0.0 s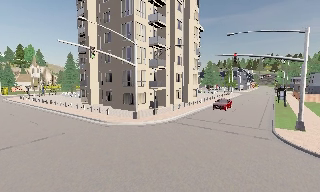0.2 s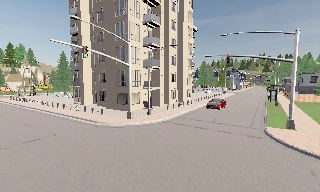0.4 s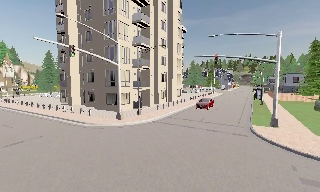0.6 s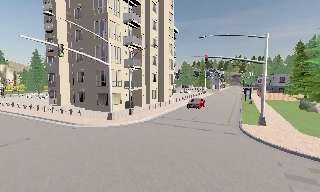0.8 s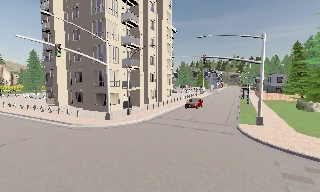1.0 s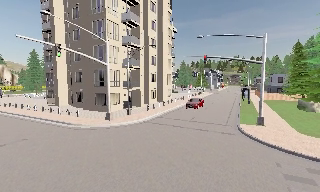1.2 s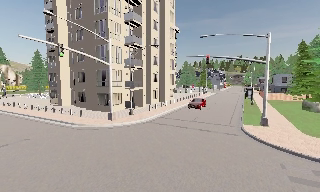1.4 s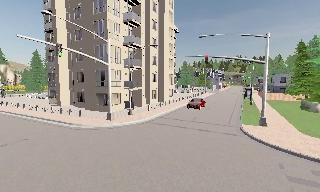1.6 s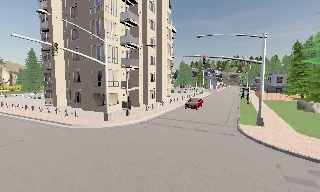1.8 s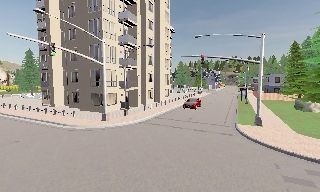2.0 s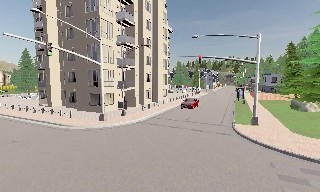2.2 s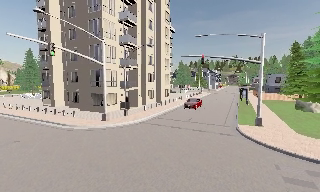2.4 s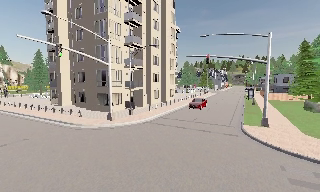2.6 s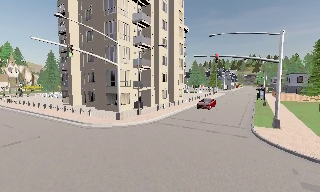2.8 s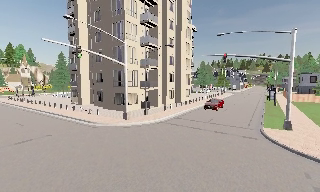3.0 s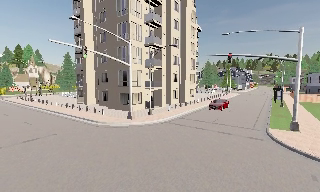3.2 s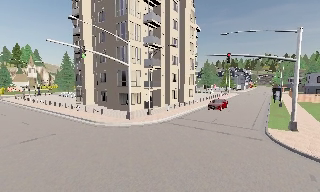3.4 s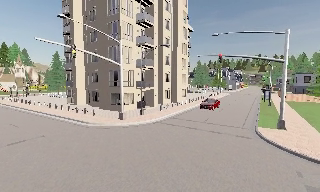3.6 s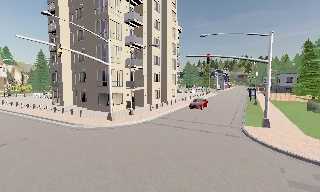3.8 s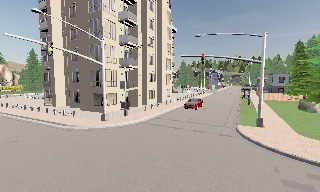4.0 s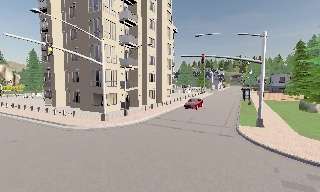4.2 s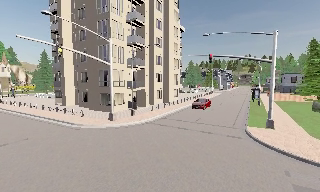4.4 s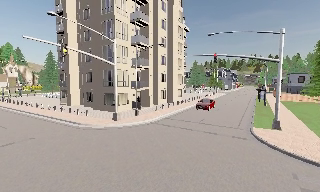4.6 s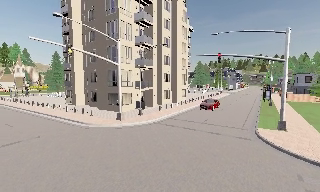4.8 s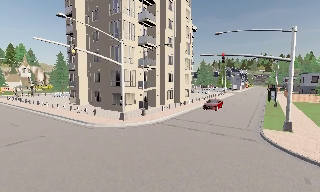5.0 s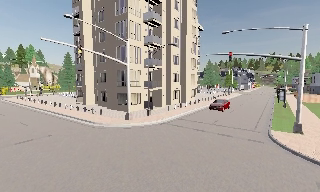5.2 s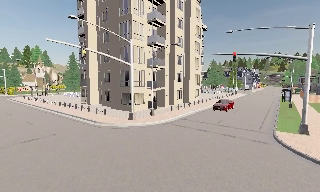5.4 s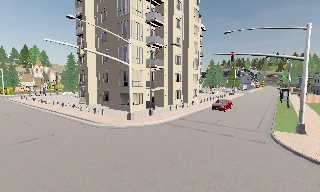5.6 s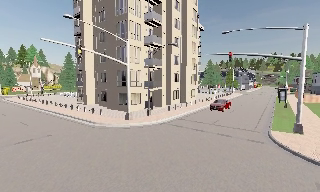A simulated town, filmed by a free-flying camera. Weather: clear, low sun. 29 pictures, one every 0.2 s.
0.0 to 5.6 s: The camera travels to its right and forward, about 1 m, so close, fixed things drift to the left.
The film runs forward here.
